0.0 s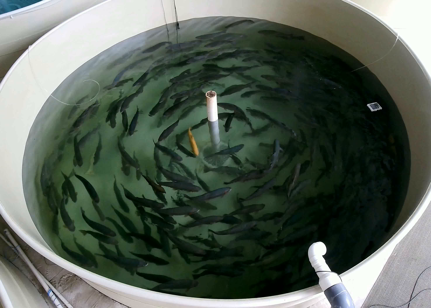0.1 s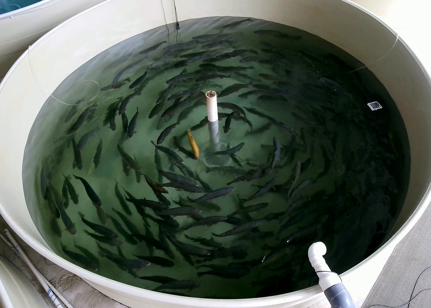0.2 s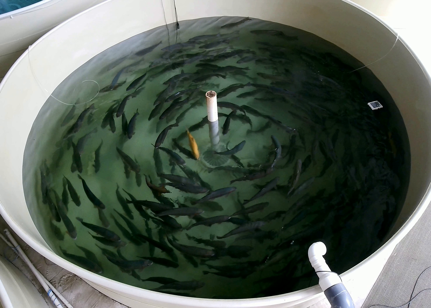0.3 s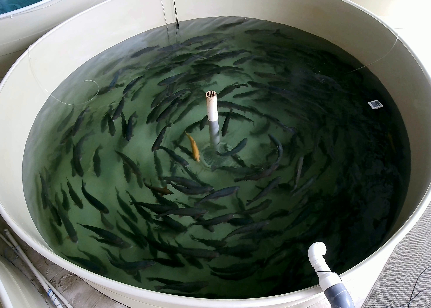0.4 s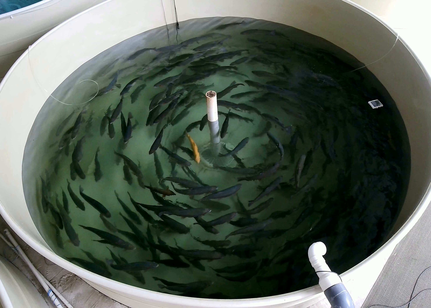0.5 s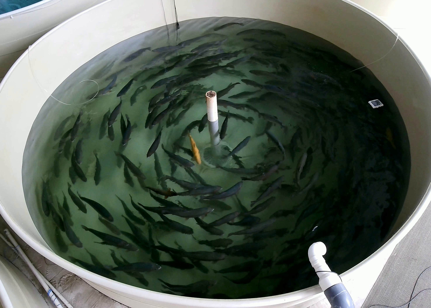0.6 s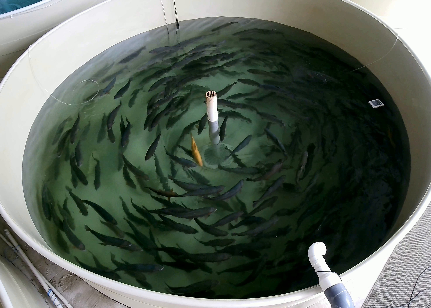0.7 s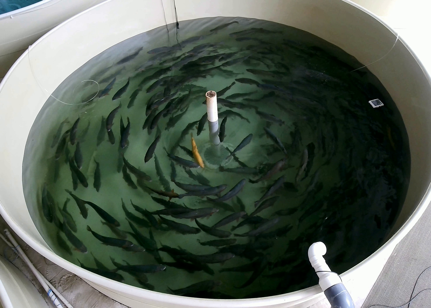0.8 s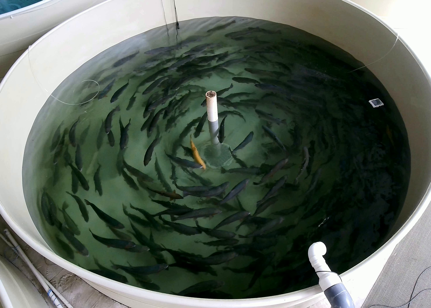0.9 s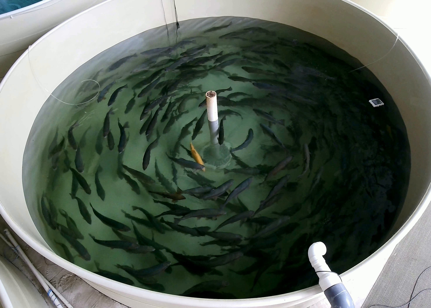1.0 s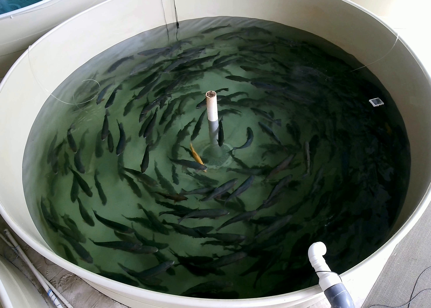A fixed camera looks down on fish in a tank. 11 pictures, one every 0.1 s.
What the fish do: Normal cruising.
